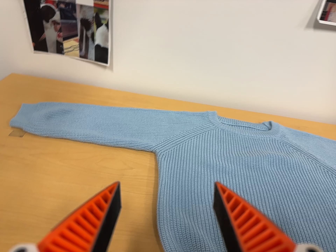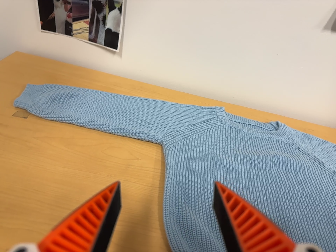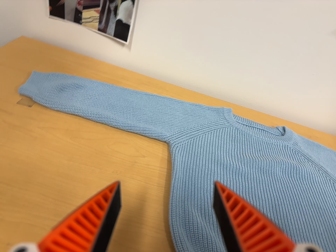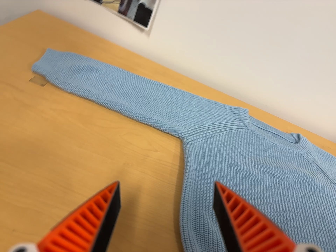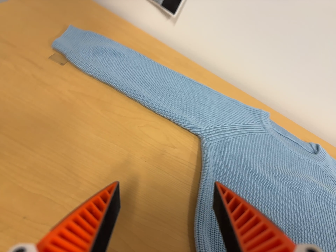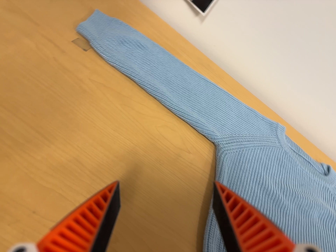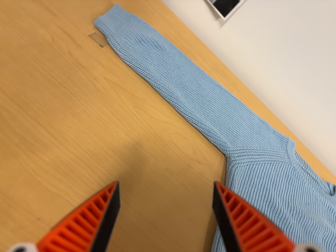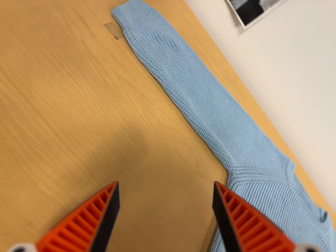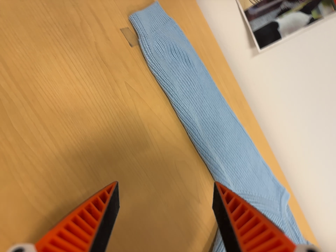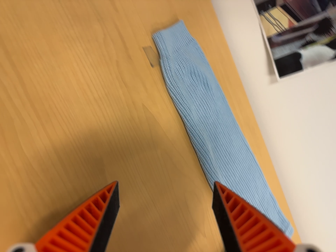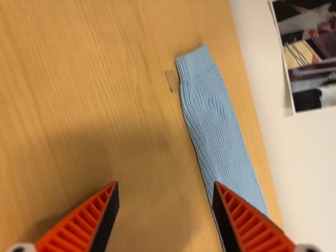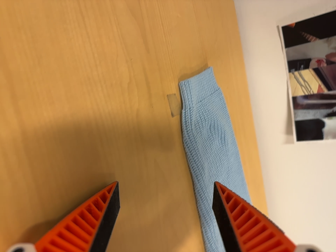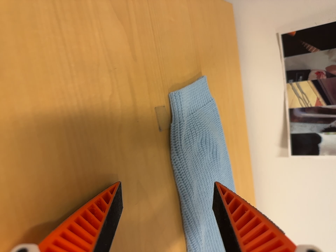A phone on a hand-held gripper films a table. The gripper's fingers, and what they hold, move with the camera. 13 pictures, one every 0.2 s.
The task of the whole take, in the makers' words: left arm across.
0.0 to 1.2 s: The camera travels to its left and forward, about 20 cm, so close, fixed things drift to the right. Its aim tips toward the bottom of its view by about 10 degrees. It rolls about its line of sight by about 35 degrees, and the scene rotates clockwise.
1.2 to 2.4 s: The camera travels toward the top of its view, forward and to its left, about 20 cm, so close, fixed things drift downward. It rolls about its line of sight by about 35 degrees, and the scene rotates clockwise.
The film runs forward here.
